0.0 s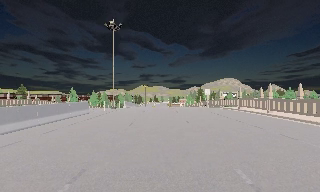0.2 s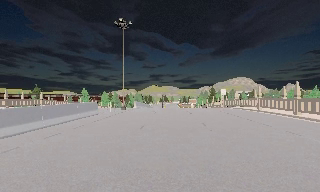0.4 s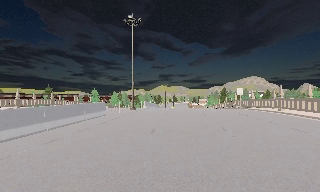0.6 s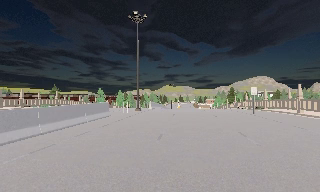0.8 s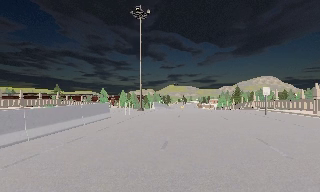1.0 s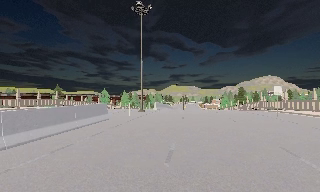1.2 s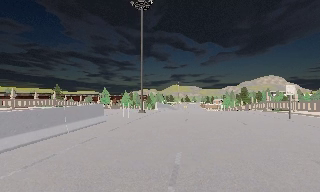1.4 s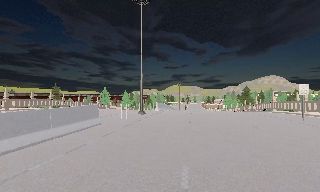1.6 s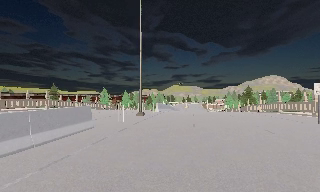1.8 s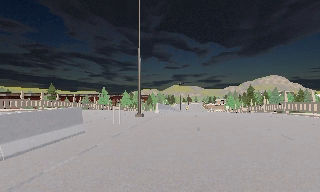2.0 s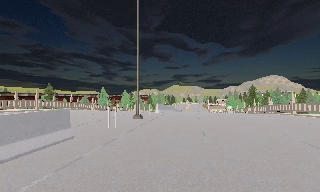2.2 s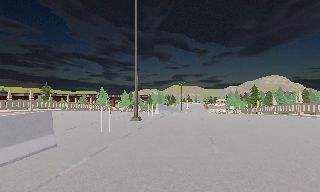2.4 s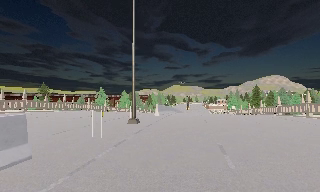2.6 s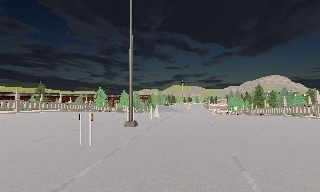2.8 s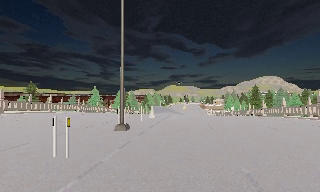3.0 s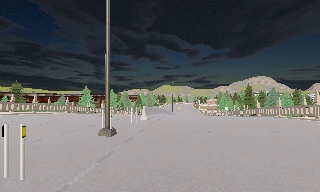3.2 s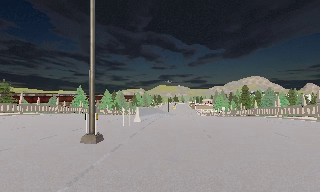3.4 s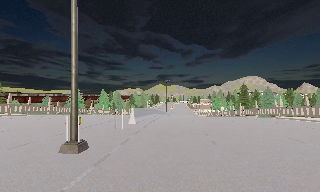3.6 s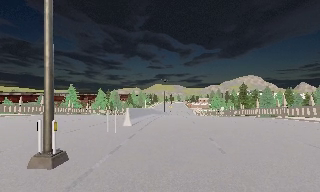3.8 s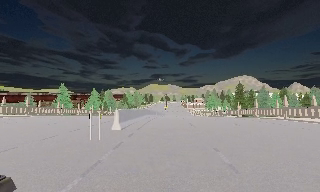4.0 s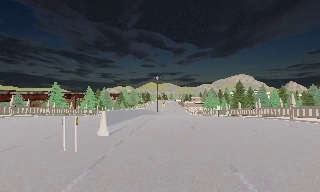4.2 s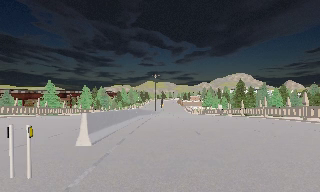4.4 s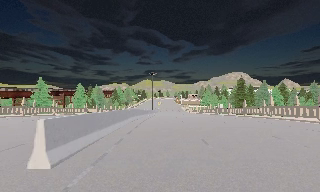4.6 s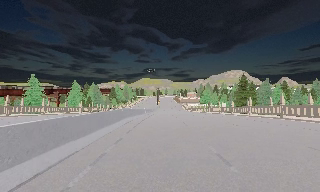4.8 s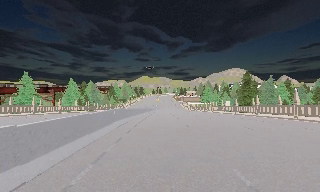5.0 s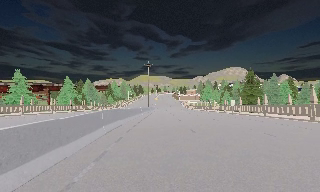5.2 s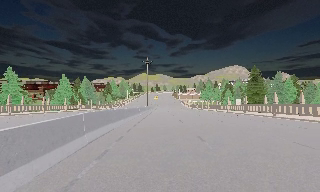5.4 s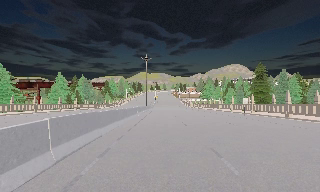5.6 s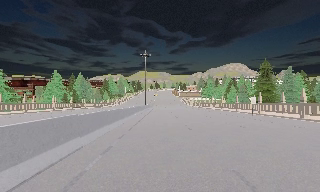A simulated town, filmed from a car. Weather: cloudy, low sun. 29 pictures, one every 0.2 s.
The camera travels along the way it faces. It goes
forward.
0.0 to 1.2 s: The scene slides to the right, as the camera pans about 10 degrees to its left. It travels forward, about 6 m, so what stands in front looms larger.
1.2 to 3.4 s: The camera travels forward, about 11 m, so what stands in front looms larger.
3.4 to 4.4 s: The camera travels forward, about 8 m, so what stands in front looms larger. It gains speed.
4.4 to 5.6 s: The camera travels forward, about 11 m, so what stands in front looms larger.
The film runs forward here.
